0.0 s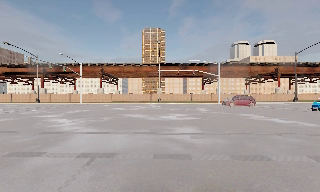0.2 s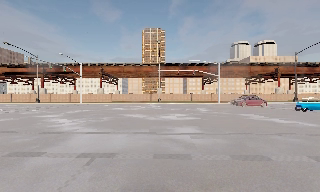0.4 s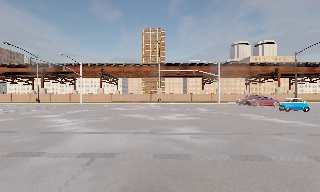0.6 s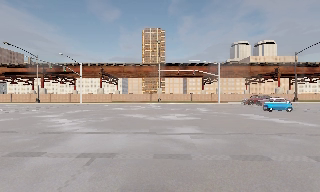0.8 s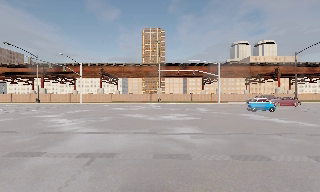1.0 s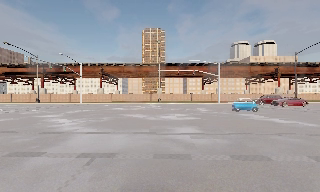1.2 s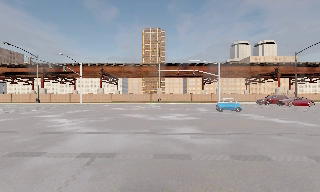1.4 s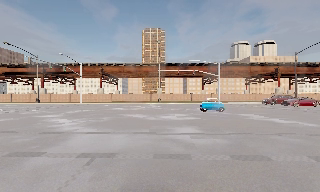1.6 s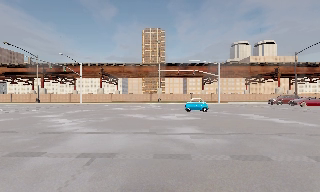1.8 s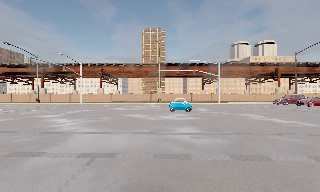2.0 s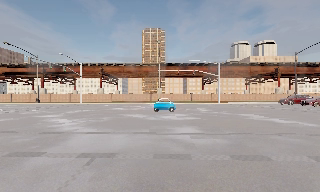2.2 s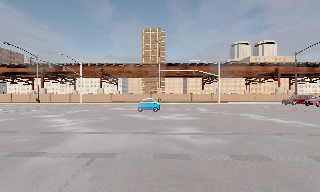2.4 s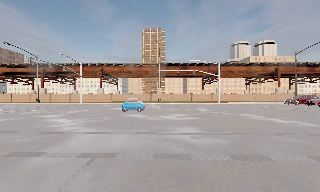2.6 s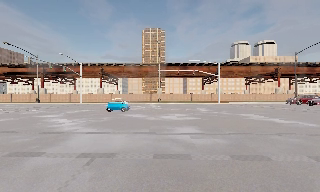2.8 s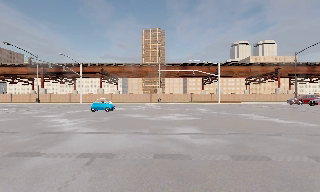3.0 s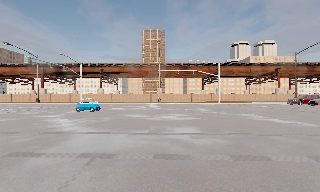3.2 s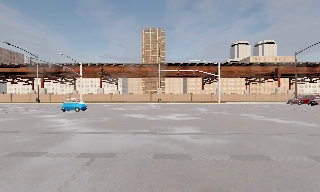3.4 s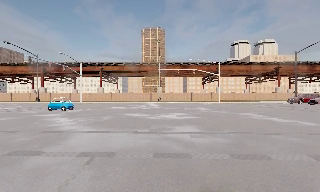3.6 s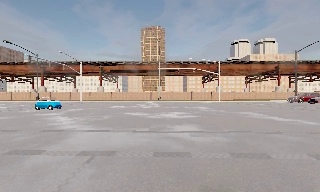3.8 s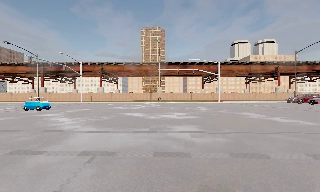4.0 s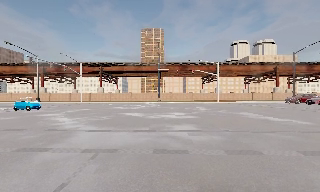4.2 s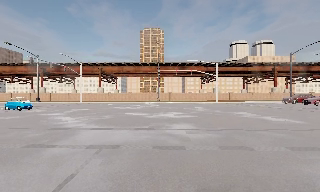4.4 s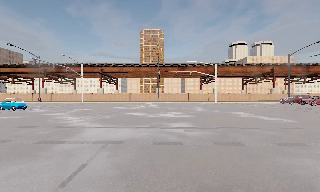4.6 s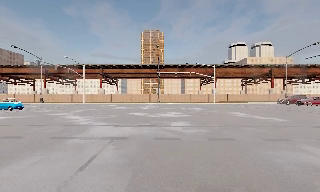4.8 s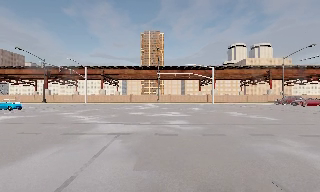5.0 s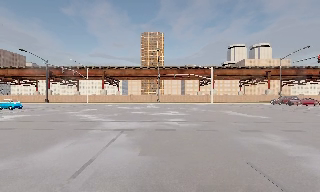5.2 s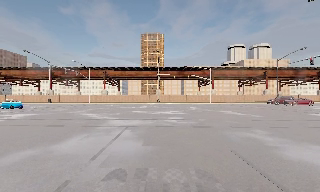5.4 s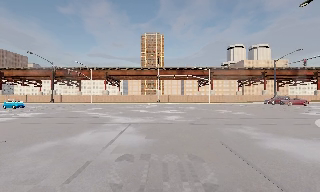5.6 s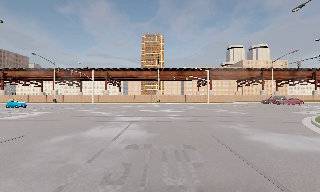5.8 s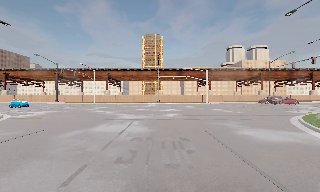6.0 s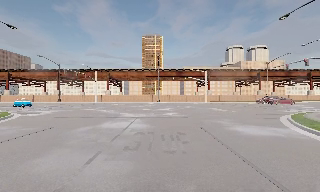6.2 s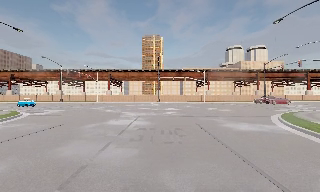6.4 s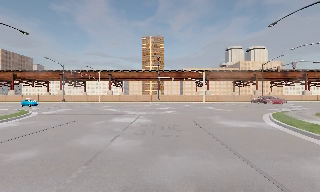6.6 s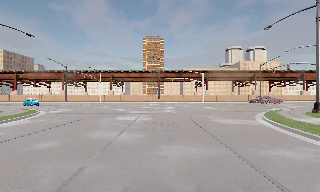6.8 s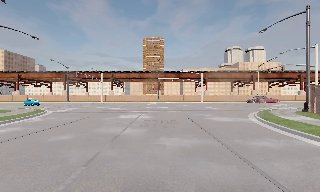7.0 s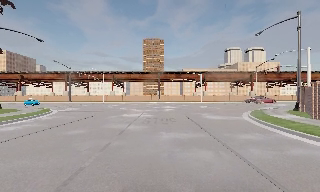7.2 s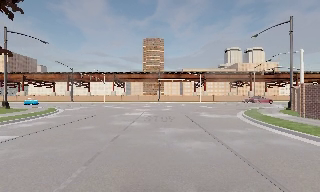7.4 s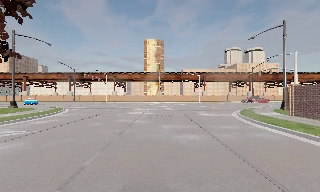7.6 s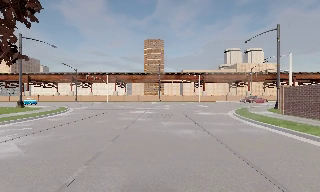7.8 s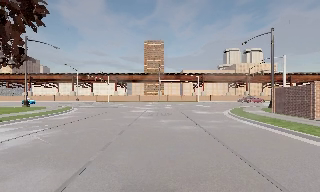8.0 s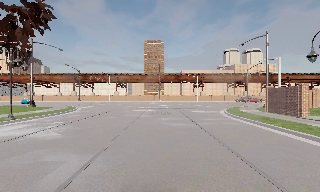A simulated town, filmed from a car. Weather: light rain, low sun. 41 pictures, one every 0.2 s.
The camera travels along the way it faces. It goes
backward.
0.0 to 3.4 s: The camera keeps its place and its aim.
3.4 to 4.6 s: The camera travels backward, about 2 m, so what stands in front gets smaller. It gains speed.
4.6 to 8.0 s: The camera travels backward, about 16 m, so what stands in front gets smaller.
The film runs backward here.
